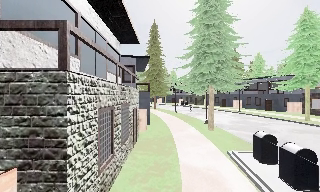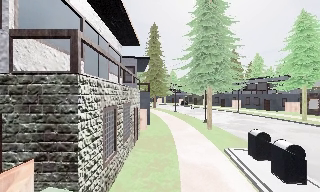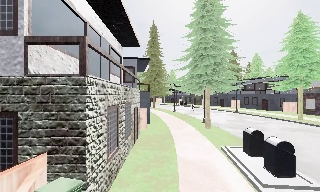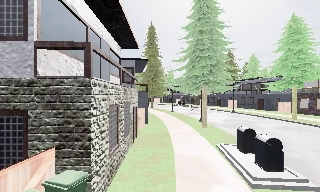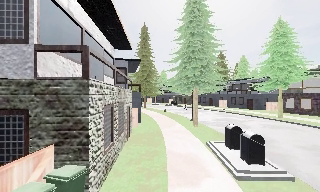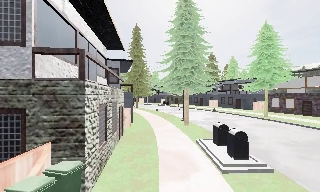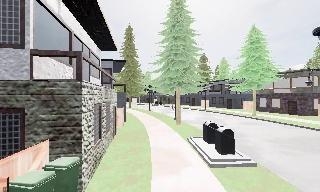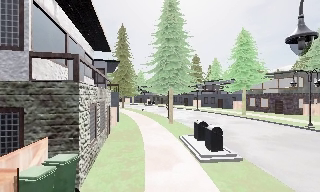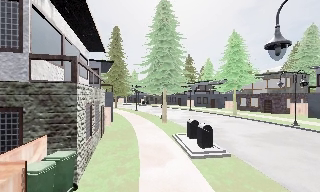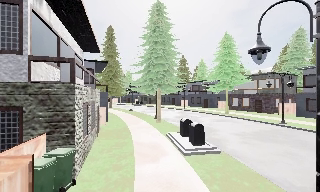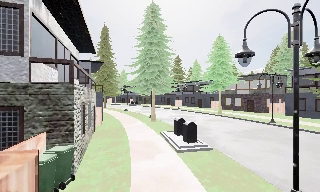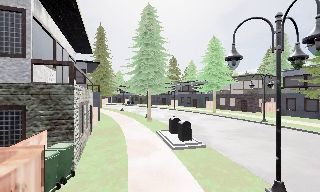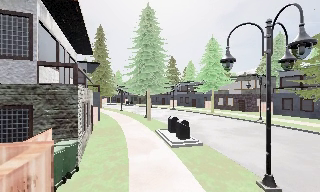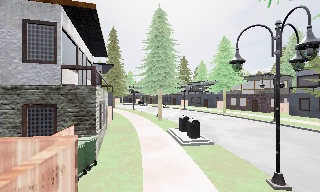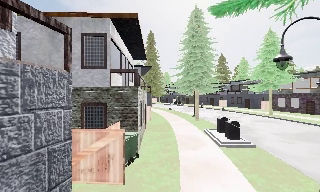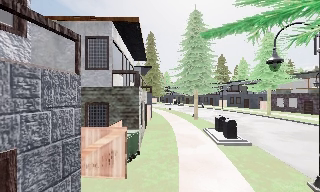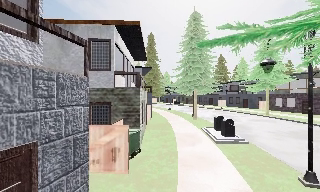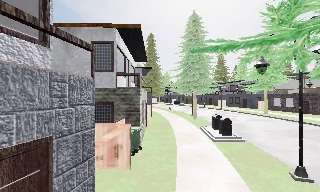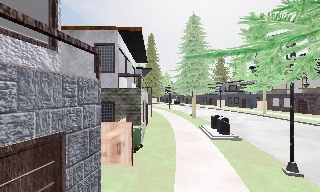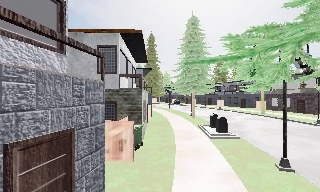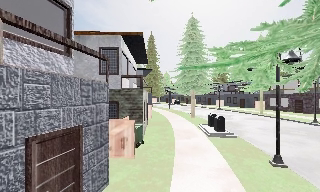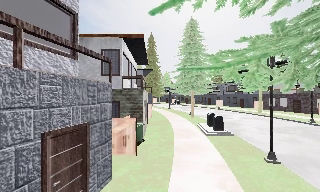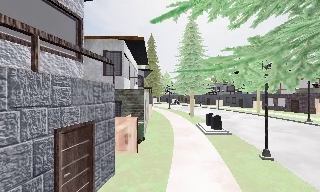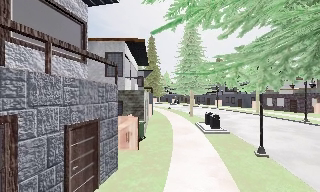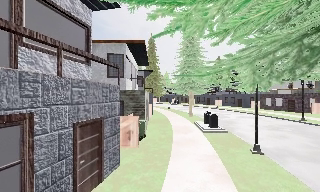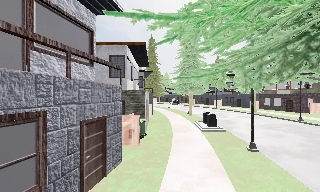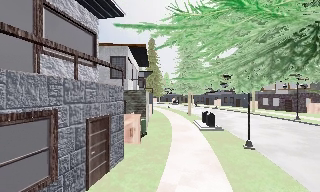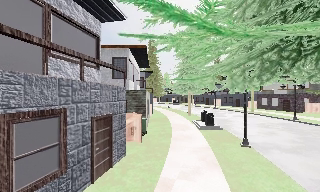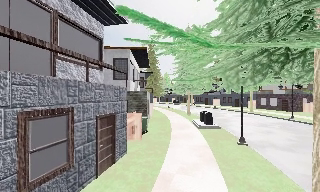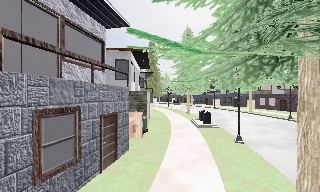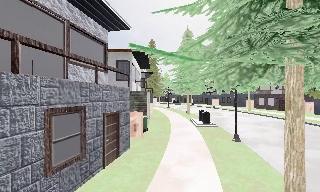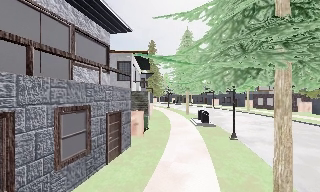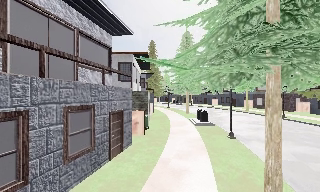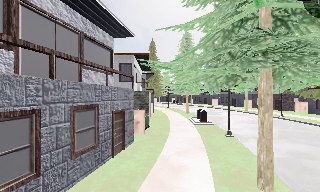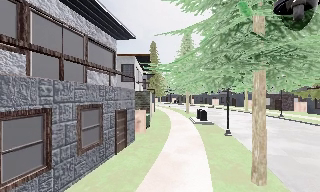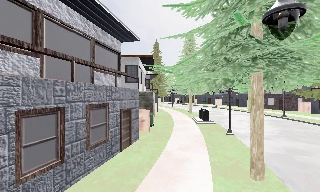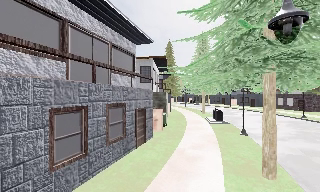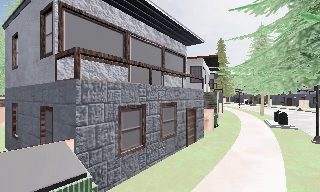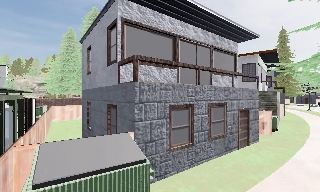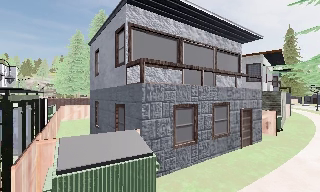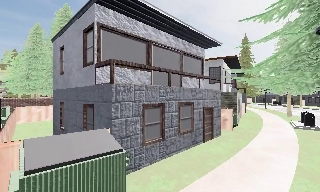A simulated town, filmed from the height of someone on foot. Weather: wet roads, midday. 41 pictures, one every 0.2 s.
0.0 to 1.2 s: The camera travels backward, about 2 m, so what stands in front gets smaller.
1.2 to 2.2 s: The camera swings to its right by about 10 degrees, and the scene slides to the left. It travels backward, about 1.5 m, so what stands in front gets smaller.
2.2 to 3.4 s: The camera pans to its left, which is counterclockwise from overhead, by about 15 degrees. It travels backward, about 2 m, so what stands in front gets smaller.
3.4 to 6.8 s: The camera travels backward, about 5 m, so what stands in front gets smaller.
6.8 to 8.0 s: The camera pans to its left, which is counterclockwise from overhead, by about 30 degrees. It travels backward, about 2 m.
The film runs backward here.
